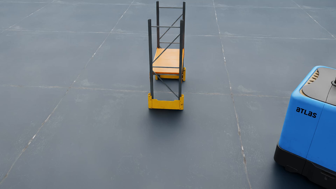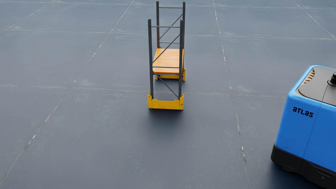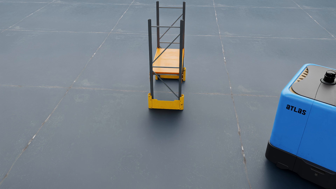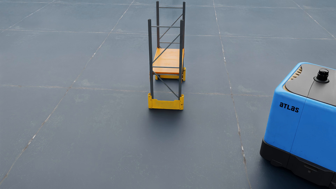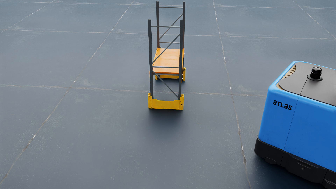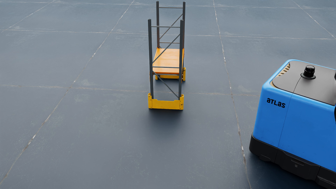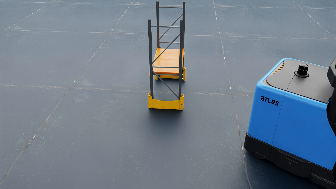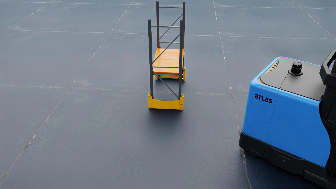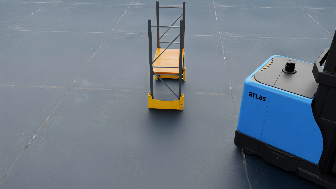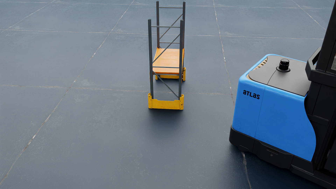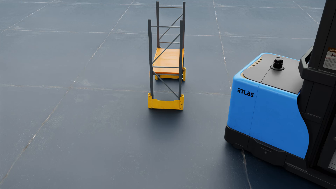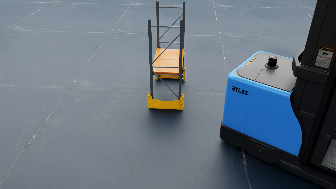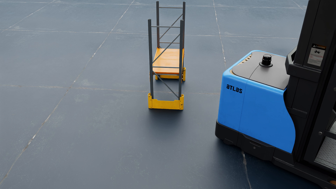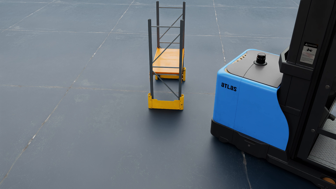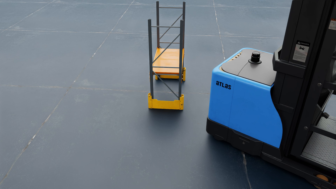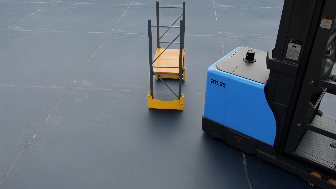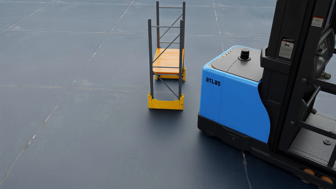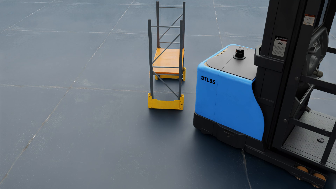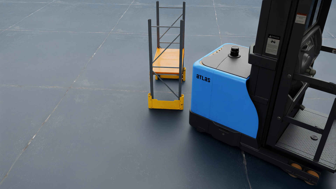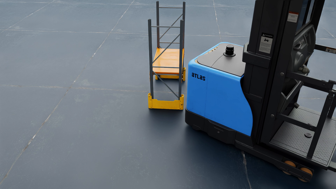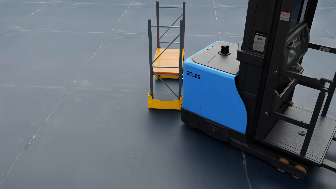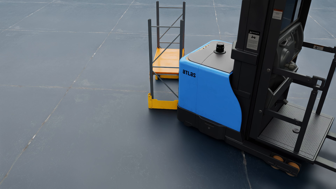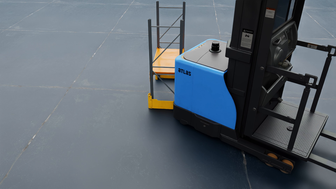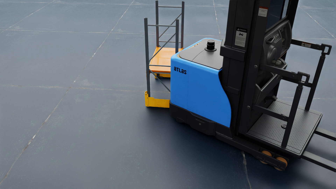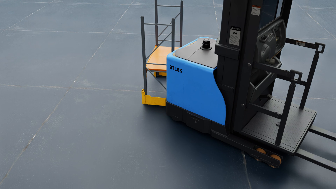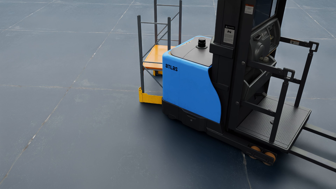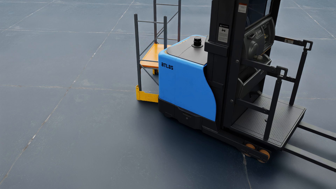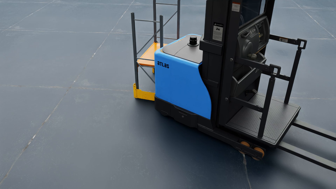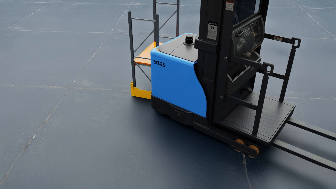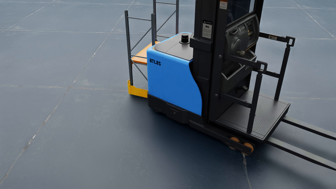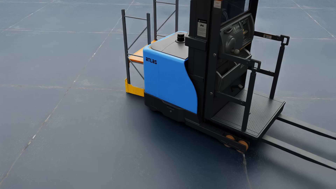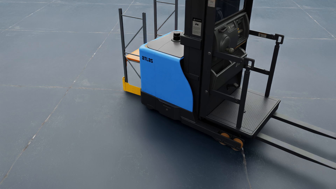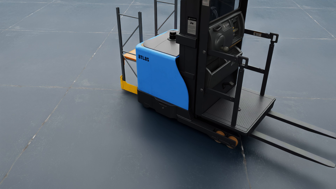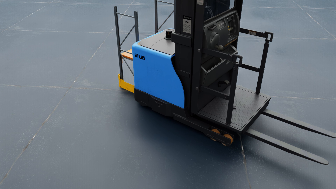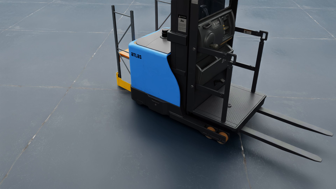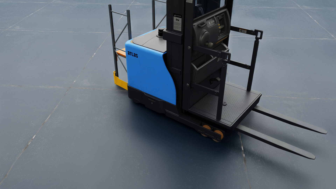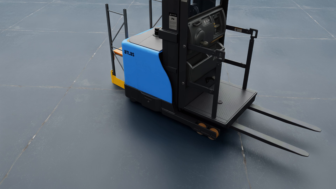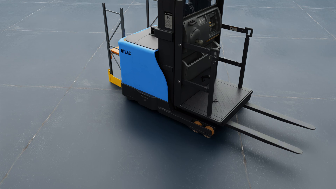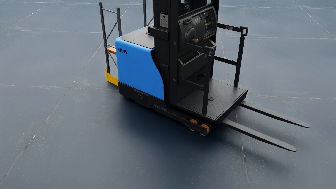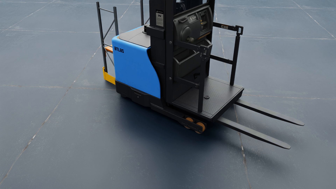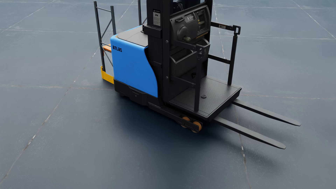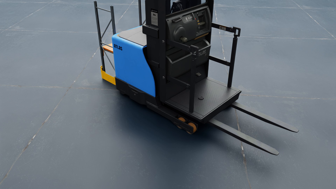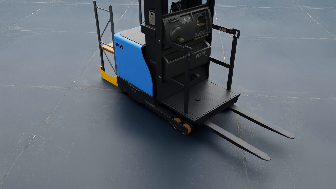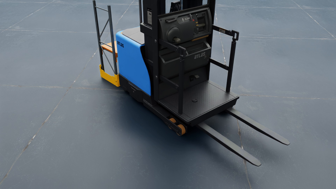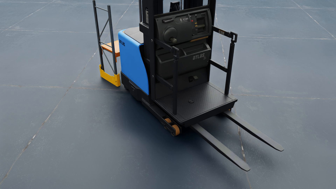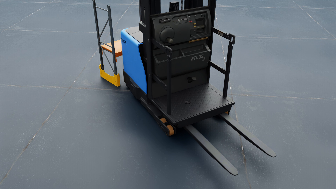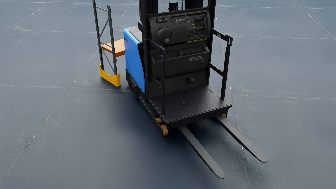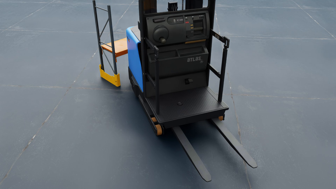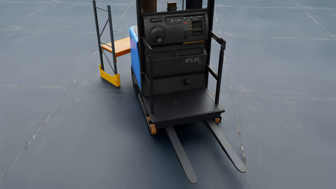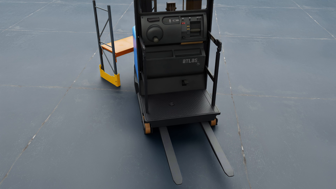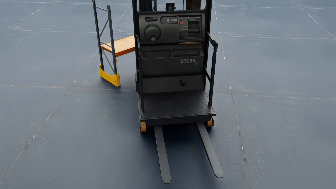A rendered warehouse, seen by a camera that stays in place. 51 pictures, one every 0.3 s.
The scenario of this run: A forklift runs into an object in its way.
